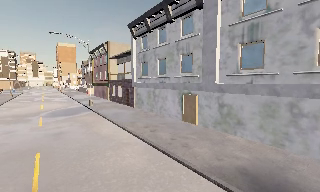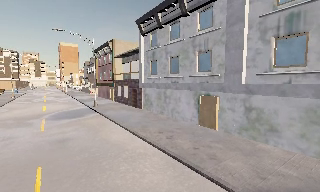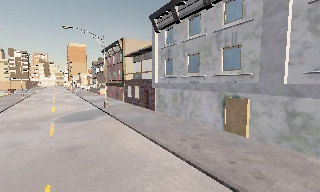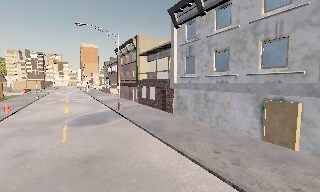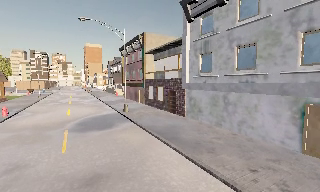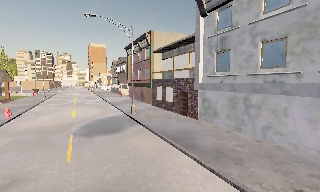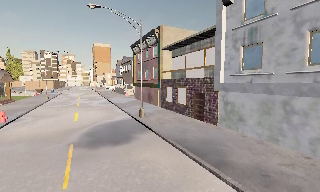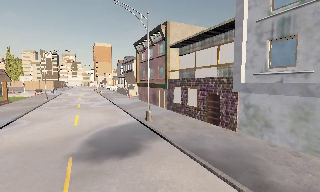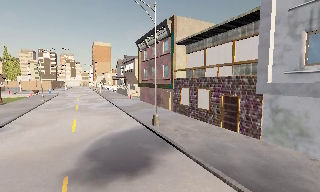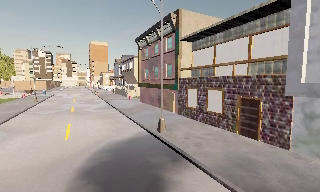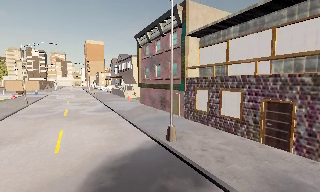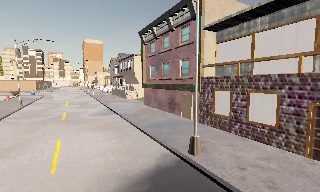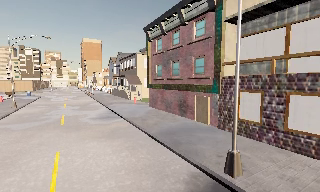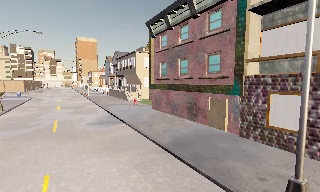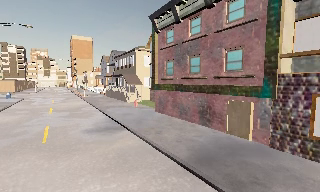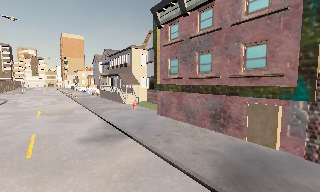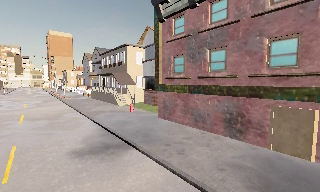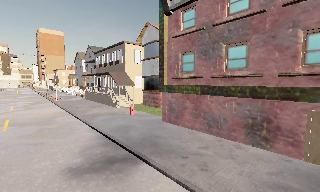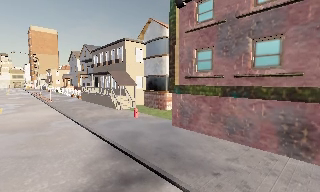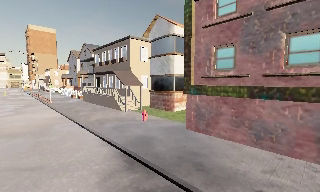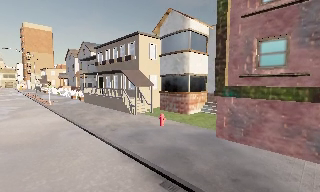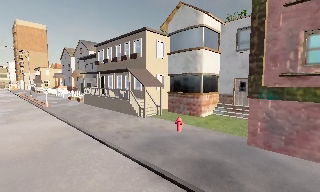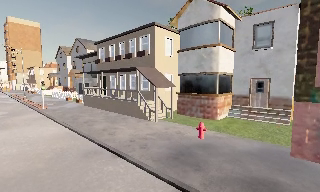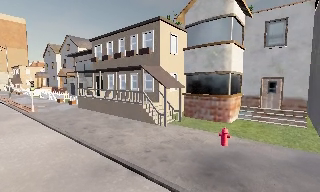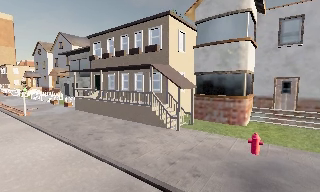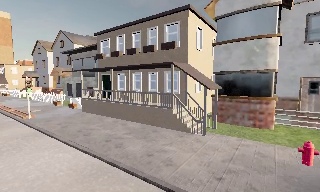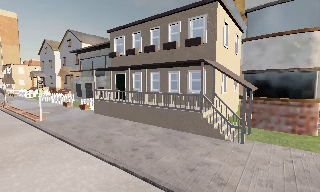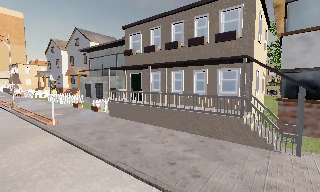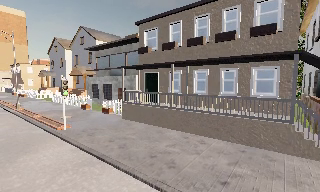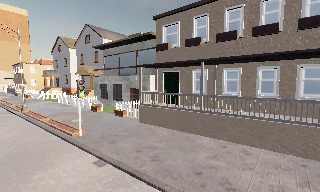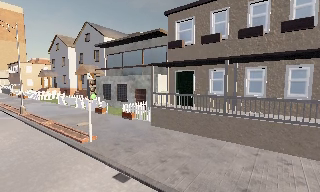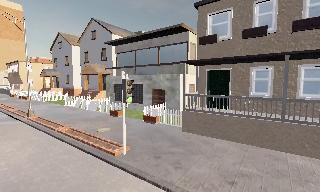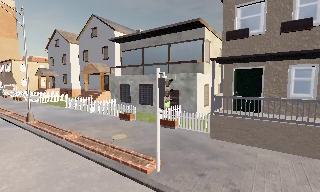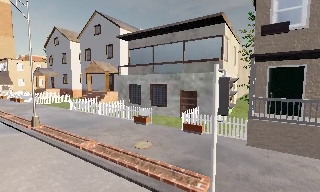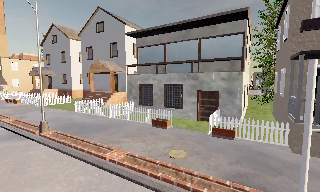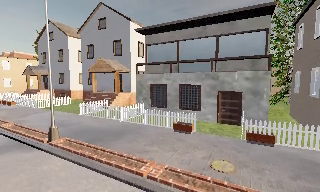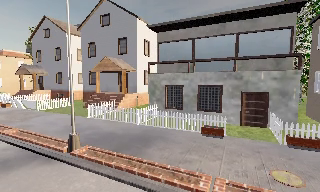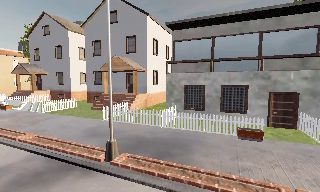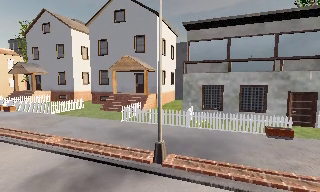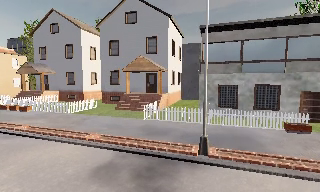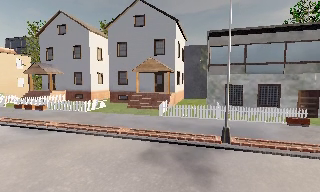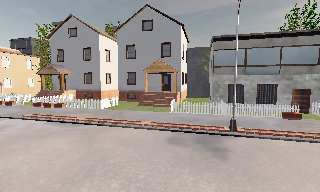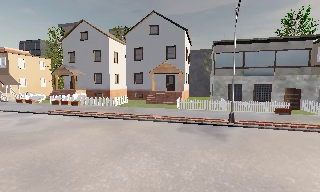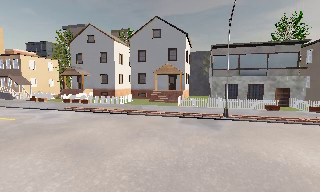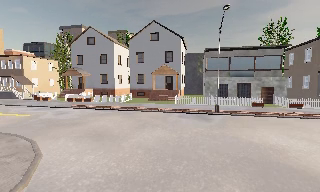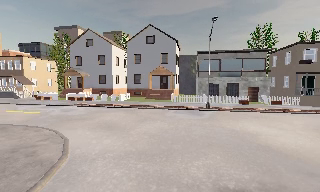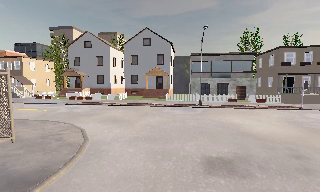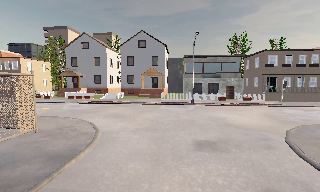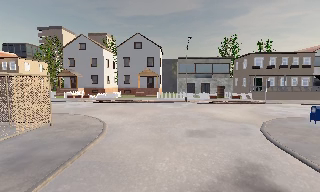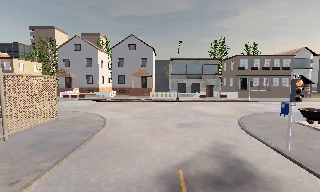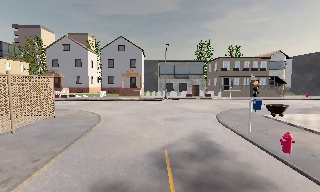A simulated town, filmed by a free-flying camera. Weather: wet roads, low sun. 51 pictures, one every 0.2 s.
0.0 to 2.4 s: The camera travels forward and to its left, about 17 m, so what stands in front looms larger.
2.4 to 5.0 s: The camera pans to its right, which is clockwise from overhead, by about 25 degrees. It travels forward and to its left, about 20 m, so what stands in front looms larger.
5.0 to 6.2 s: The camera travels to its left and forward, about 10 m, so close, fixed things drift to the right.
6.2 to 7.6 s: The camera pans to its right, which is clockwise from overhead, by about 15 degrees. It travels to its left and forward, about 13 m, so close, fixed things drift to the right.
7.6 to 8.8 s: The camera travels backward and to its left, about 11 m, so what stands in front gets smaller.
8.8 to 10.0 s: The camera pans to its right, which is clockwise from overhead, by about 15 degrees. It travels backward, about 10 m, so what stands in front gets smaller.
The film runs forward here.
